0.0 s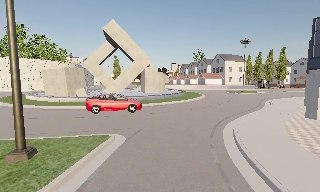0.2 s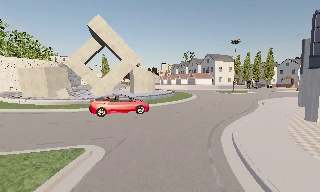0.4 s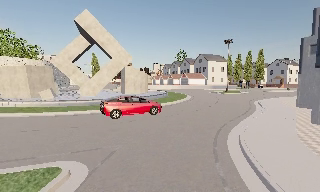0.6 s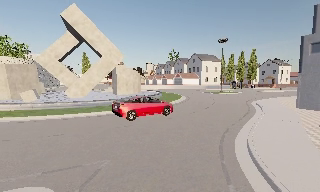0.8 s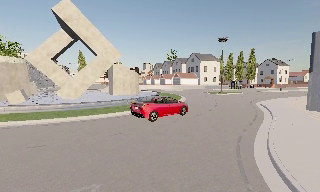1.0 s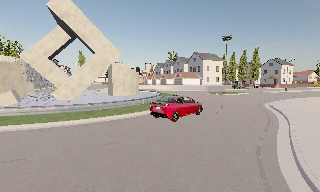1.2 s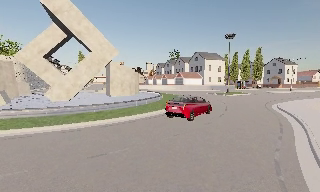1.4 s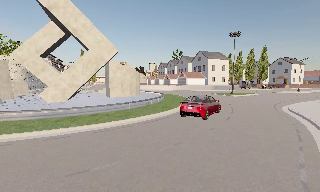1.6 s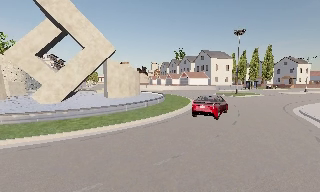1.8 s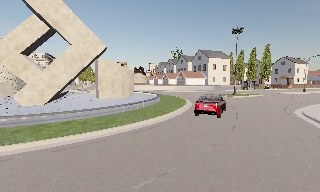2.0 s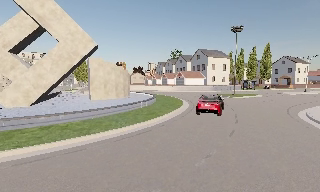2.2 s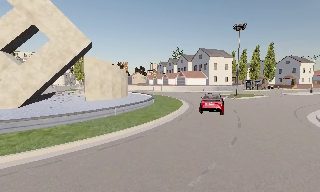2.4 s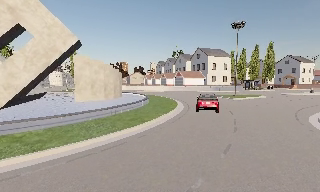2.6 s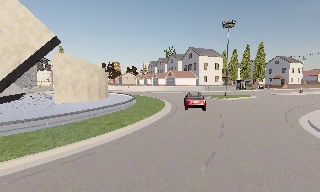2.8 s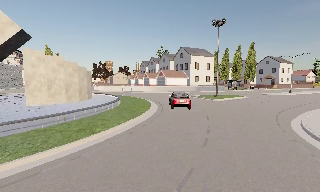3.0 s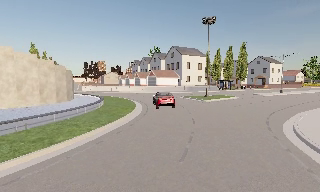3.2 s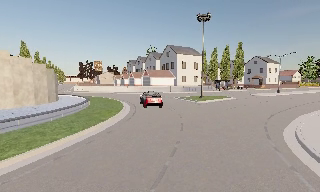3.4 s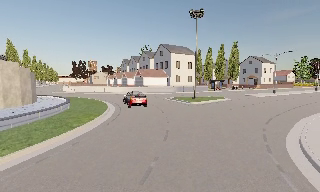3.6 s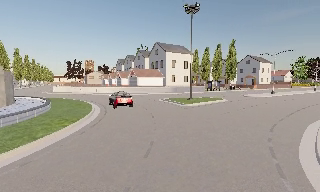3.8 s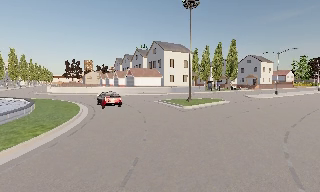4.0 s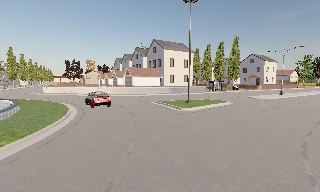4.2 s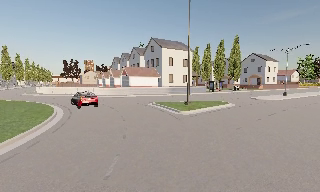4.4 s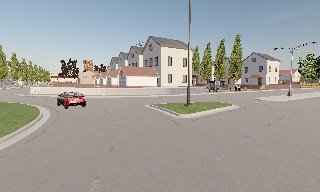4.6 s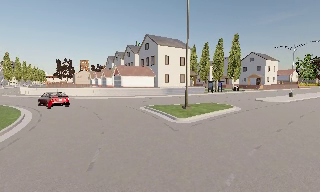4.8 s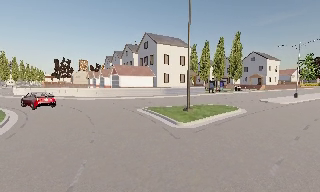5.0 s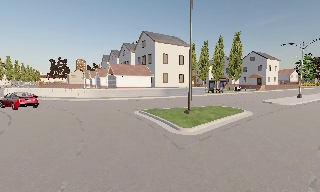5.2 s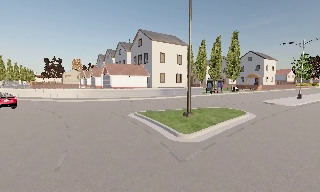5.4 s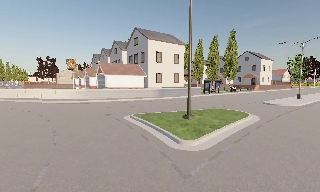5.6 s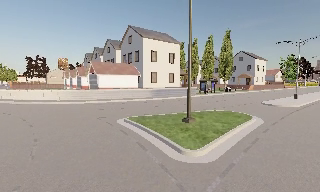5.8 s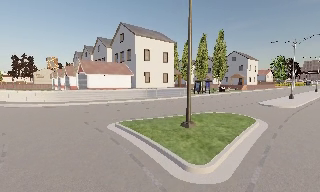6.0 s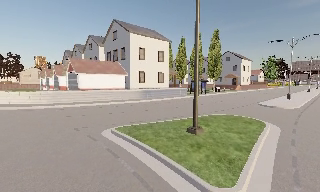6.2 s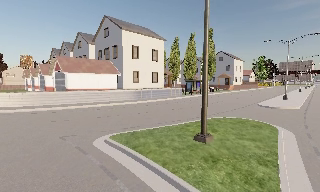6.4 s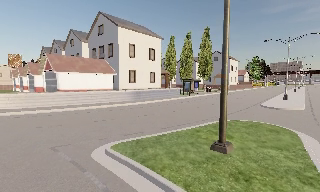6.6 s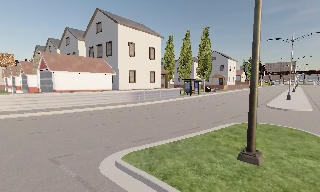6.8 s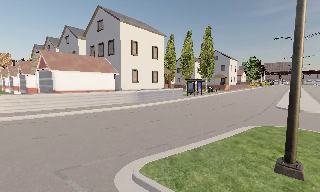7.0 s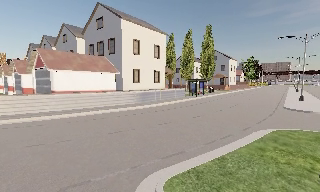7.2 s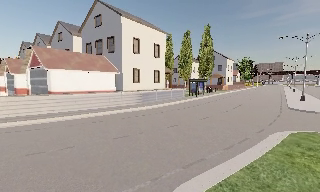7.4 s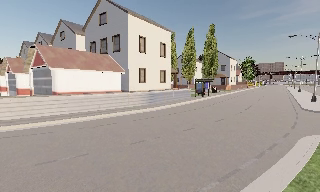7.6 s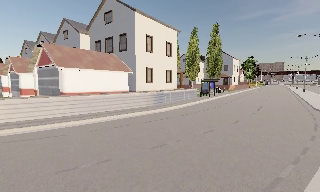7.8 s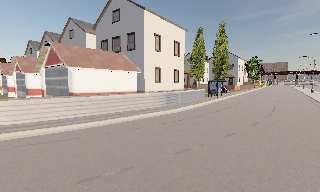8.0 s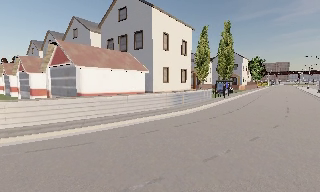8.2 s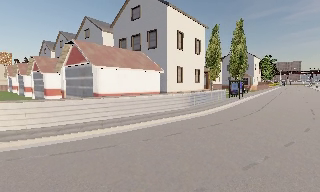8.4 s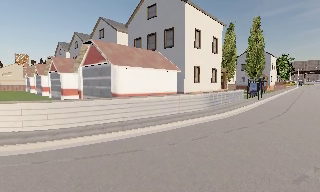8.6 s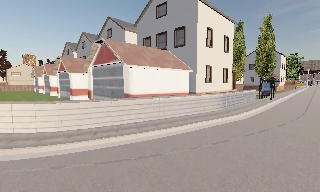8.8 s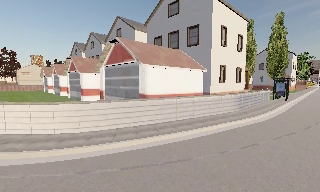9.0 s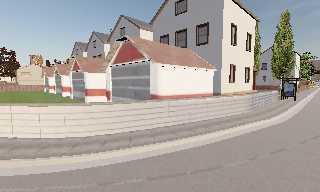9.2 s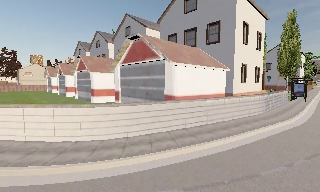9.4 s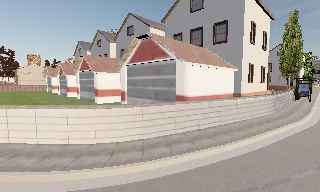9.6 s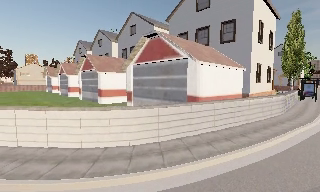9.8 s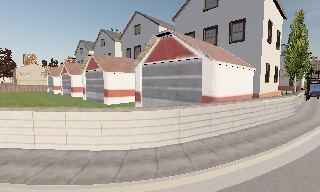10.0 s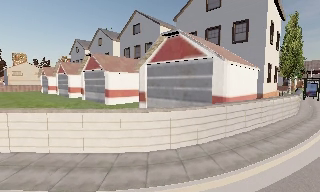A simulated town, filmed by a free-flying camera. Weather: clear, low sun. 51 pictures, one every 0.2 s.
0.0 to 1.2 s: The camera travels forward, about 7 m, so what stands in front looms larger.
1.2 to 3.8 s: The camera travels forward and to its right, about 16 m, so what stands in front looms larger.
3.8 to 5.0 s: The camera travels forward, about 8 m, so what stands in front looms larger.
5.0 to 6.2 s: The camera pans to its right, which is clockwise from overhead, by about 15 degrees. It travels forward, about 6 m, so what stands in front looms larger.
6.2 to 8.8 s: The camera travels to its left and forward, about 12 m, so close, fixed things drift to the right.
8.8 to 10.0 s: The camera travels to its left, about 5 m, so close, fixed things drift to the right.
The film runs forward here.
